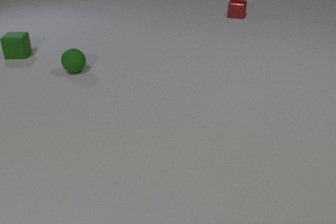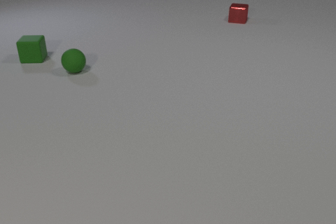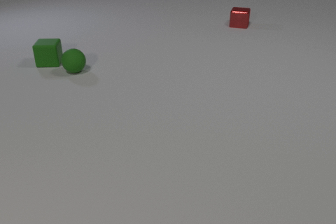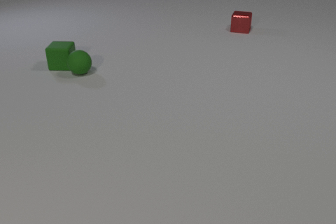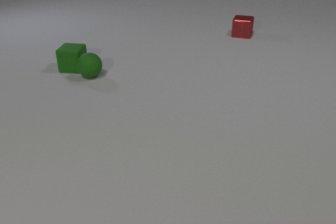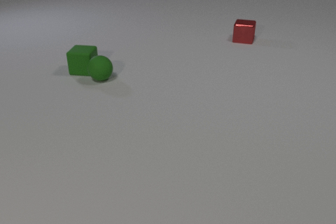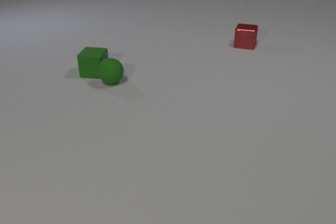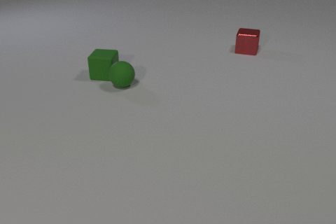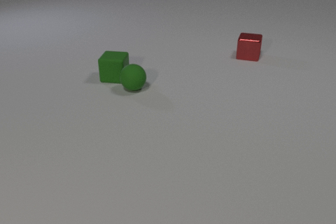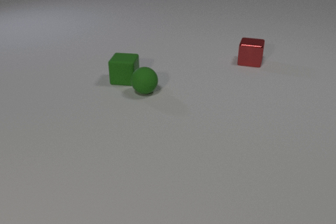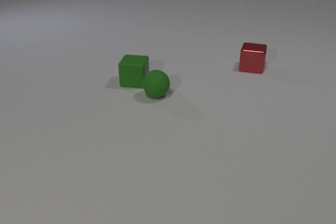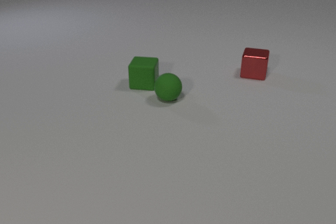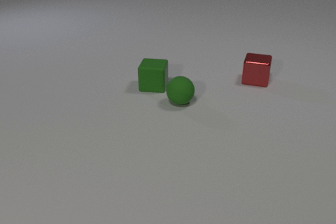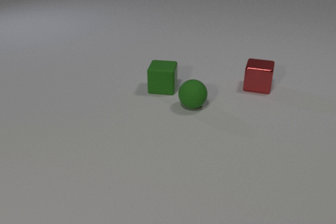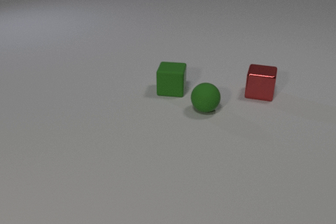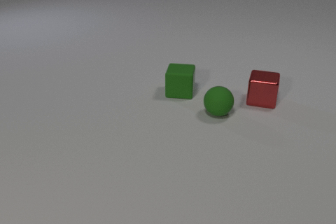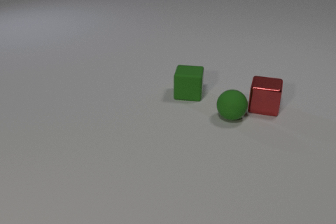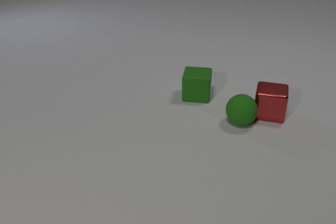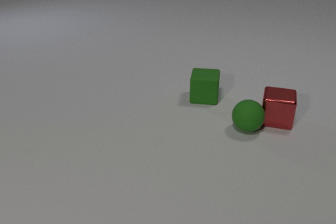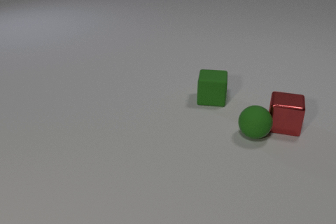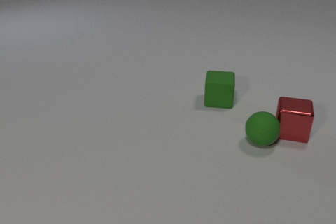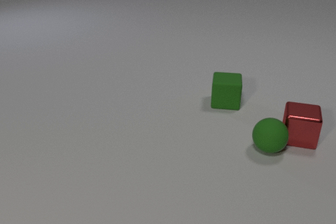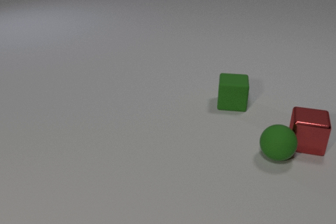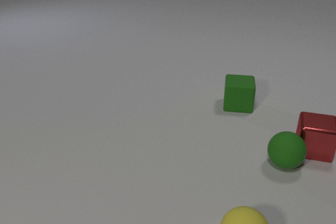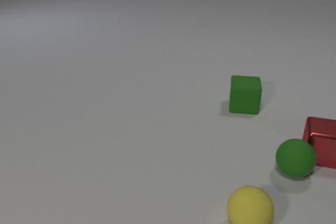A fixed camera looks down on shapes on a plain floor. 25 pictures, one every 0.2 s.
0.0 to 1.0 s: The green rubber cube slides to the right and toward the camera. The green rubber sphere rolls to the right and toward the camera. The red metal cube slides toward the camera. The green rubber cube and the green rubber sphere collide.
1.0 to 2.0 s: The green rubber cube slides to the right and toward the camera. The green rubber sphere rolls to the right and toward the camera. The red metal cube slides toward the camera.
2.0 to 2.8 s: The green rubber cube slides to the right and toward the camera. The green rubber sphere rolls to the right and toward the camera. The red metal cube slides toward the camera.
2.8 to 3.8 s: The green rubber cube slides to the right and toward the camera. The green rubber sphere rolls to the right and toward the camera. The red metal cube slides toward the camera and to the right. The green rubber sphere and the red metal cube collide.
3.8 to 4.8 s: The green rubber cube slides to the right. The green rubber sphere rolls toward the camera and to the right. The red metal cube slides toward the camera and to the right. The yellow rubber sphere comes in at the bottom edge, rolls away from the camera.
How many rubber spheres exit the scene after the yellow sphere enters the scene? 0.
What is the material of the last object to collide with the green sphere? metal.
Are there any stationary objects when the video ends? no.
